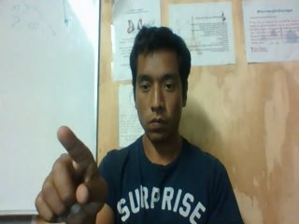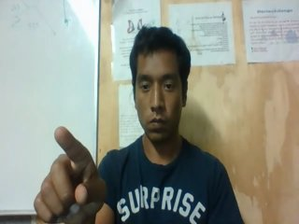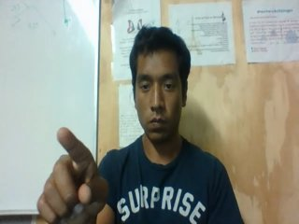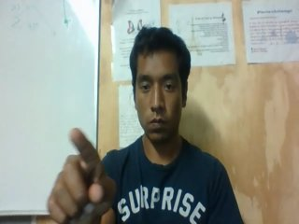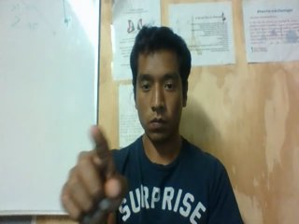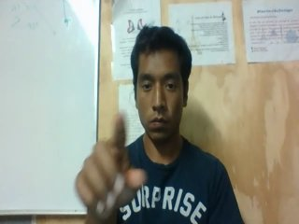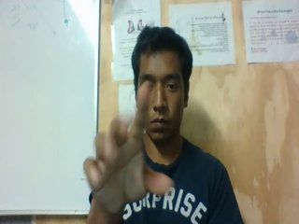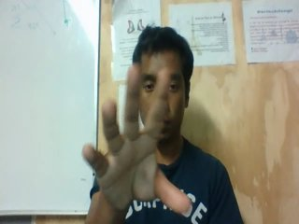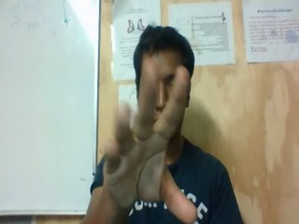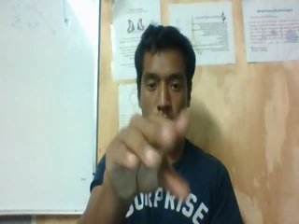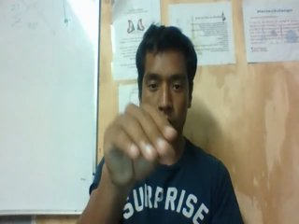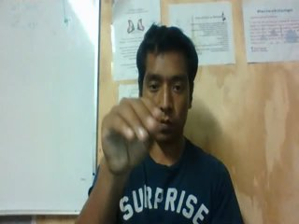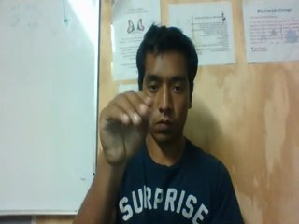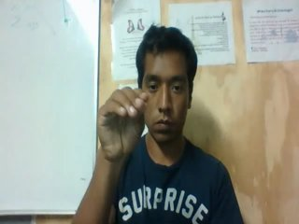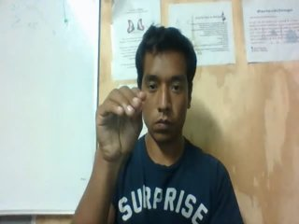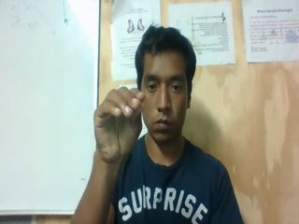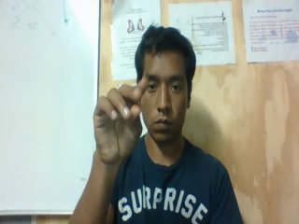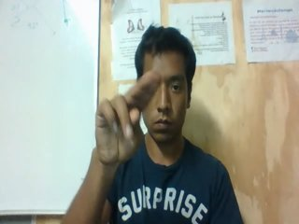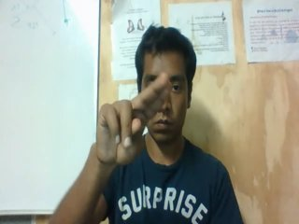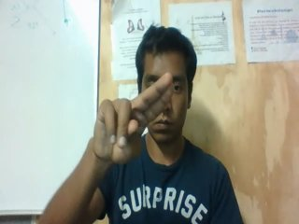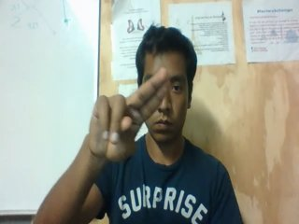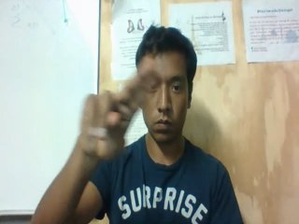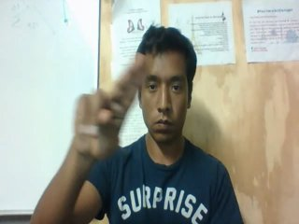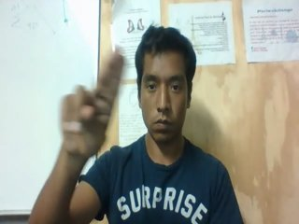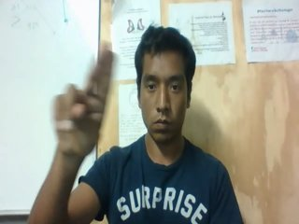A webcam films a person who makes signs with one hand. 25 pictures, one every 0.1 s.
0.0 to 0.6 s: Pointing with one finger.
0.7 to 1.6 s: Zoom out.
1.7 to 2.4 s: Pointing with two fingers.
